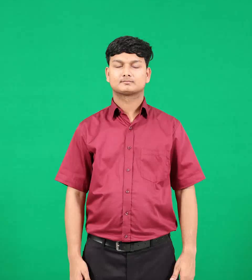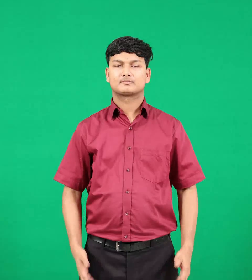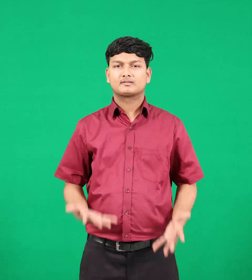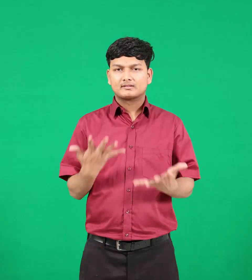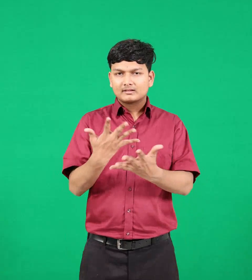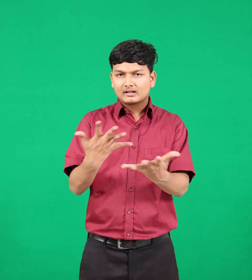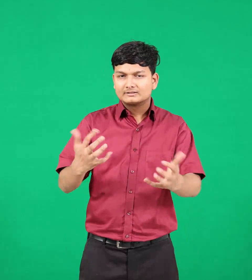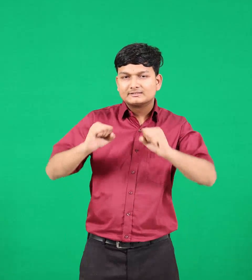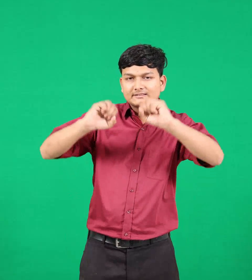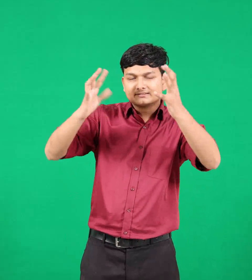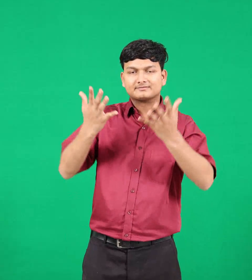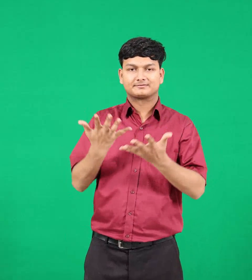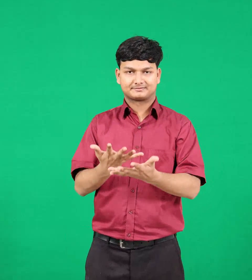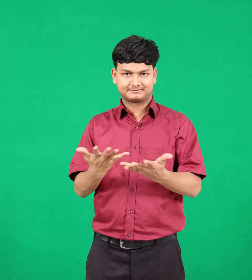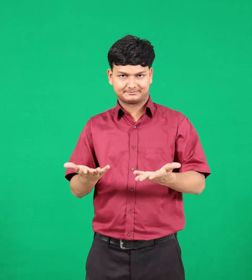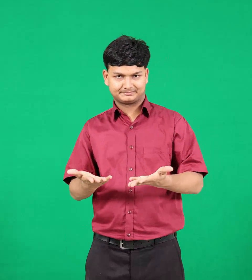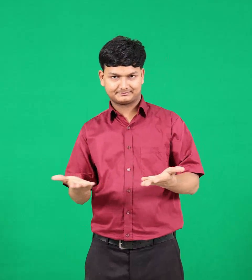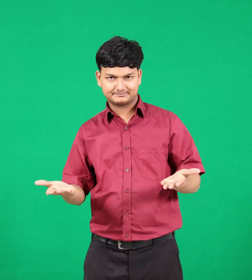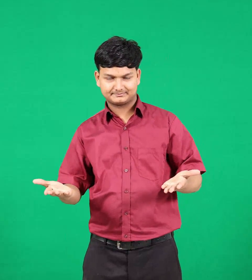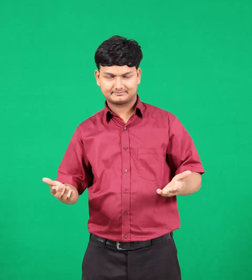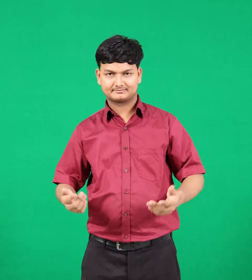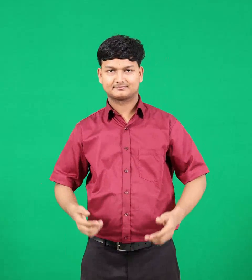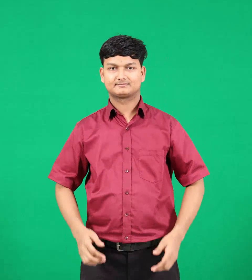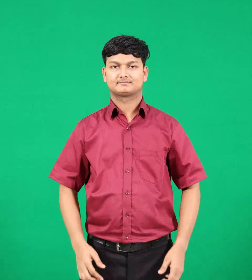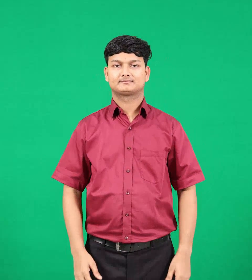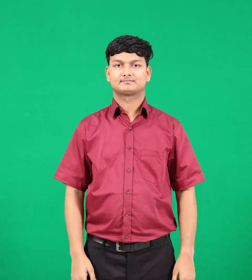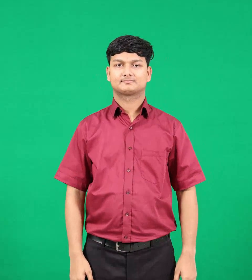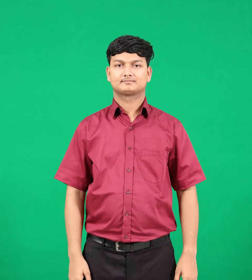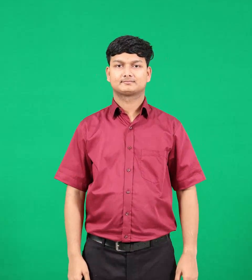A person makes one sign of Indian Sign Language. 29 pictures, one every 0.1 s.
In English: goods
